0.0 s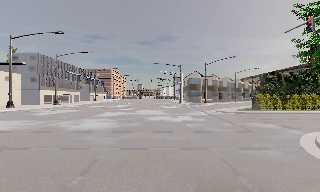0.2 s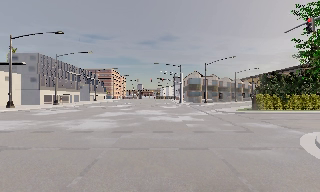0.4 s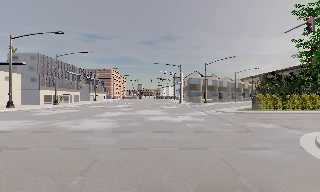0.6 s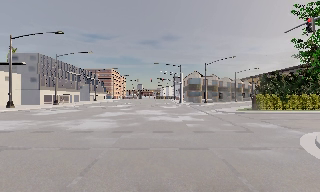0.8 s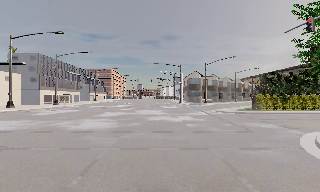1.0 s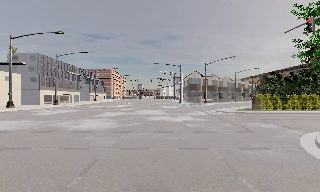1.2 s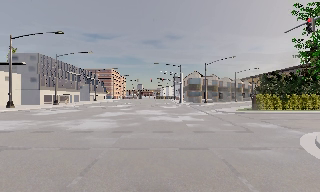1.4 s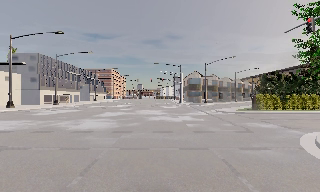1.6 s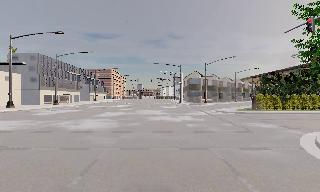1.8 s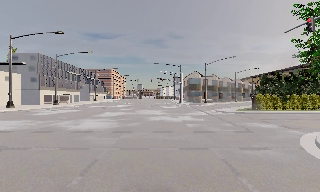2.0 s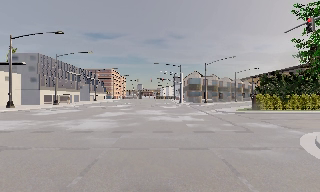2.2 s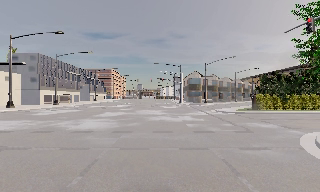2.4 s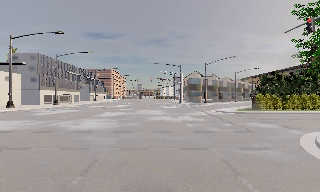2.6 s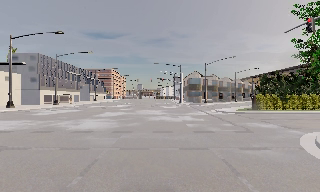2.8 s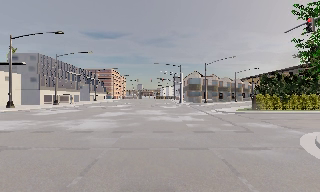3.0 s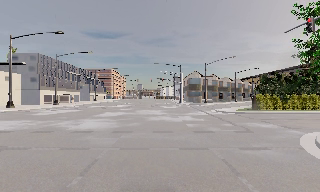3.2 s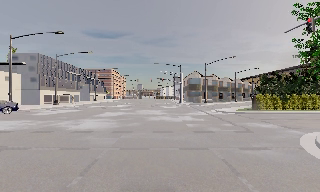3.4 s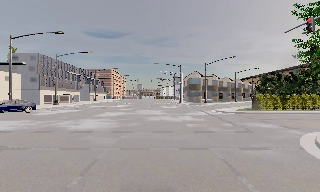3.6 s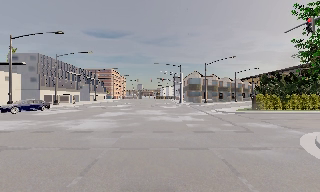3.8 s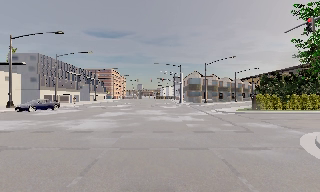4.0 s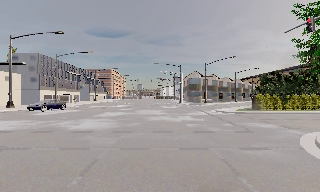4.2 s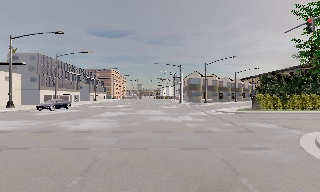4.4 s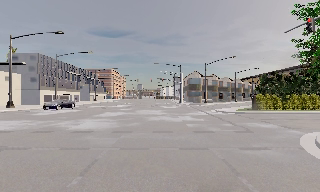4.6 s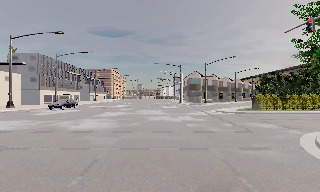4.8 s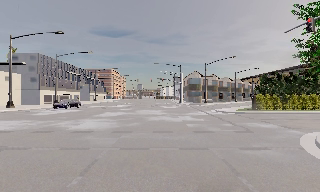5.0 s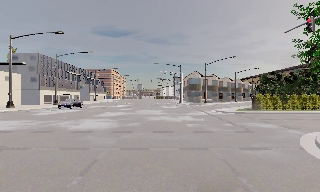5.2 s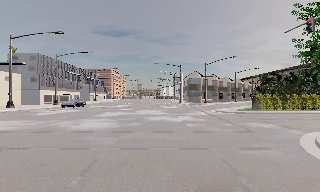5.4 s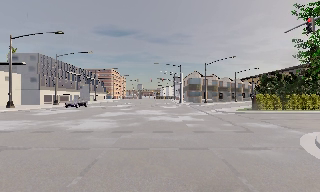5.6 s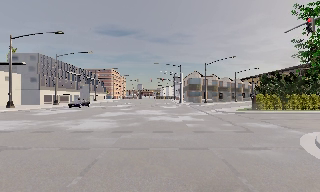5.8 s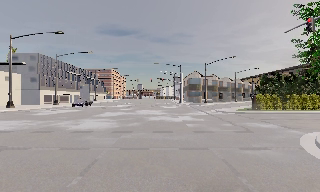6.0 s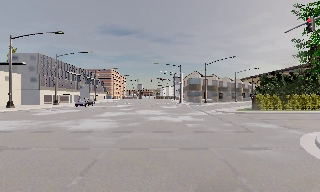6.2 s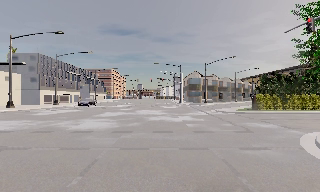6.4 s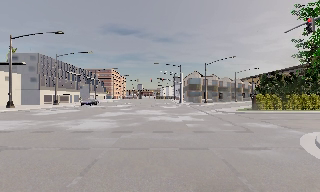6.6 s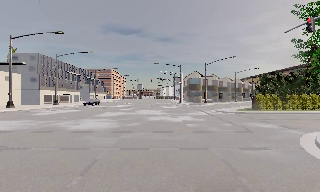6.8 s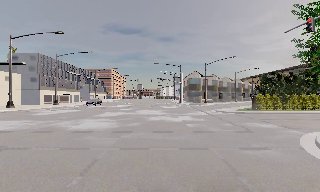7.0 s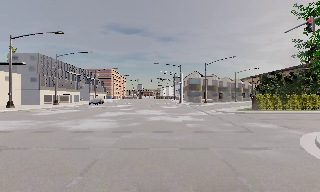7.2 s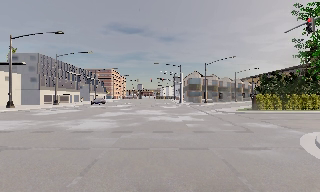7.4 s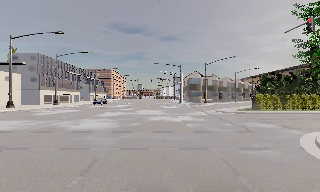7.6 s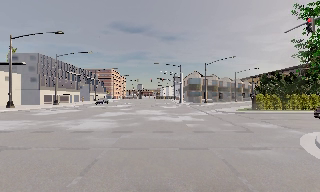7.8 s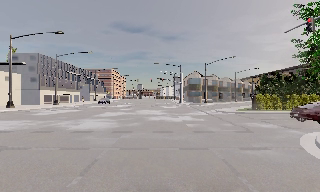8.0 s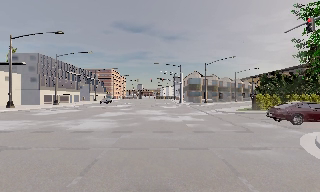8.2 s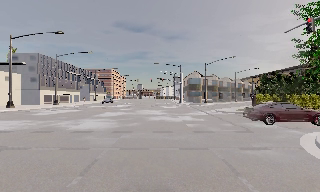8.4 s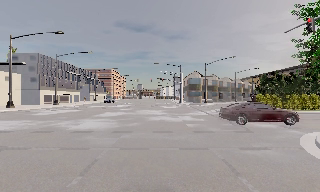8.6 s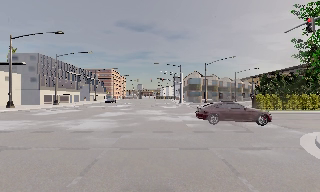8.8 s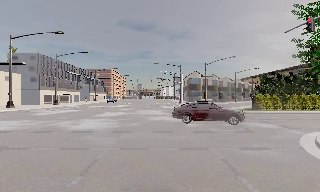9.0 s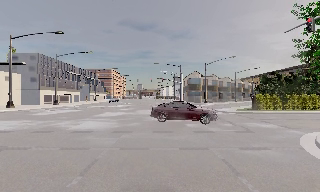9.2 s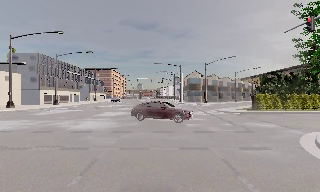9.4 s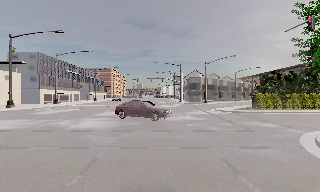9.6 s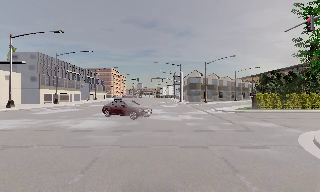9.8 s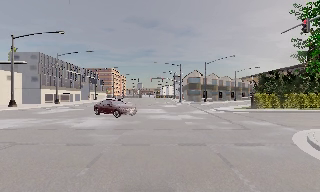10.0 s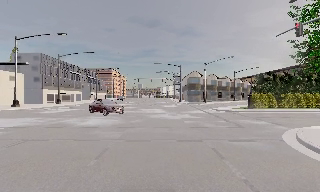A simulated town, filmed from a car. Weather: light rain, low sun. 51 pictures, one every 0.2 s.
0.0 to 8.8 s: The camera keeps its place and its aim.
8.8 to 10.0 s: The camera travels backward, about 1 m, so what stands in front gets smaller. It gains speed.
The film runs backward here.
